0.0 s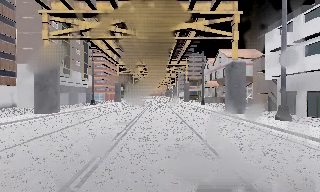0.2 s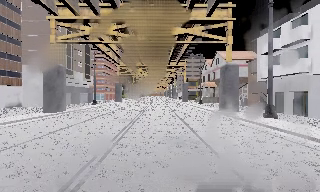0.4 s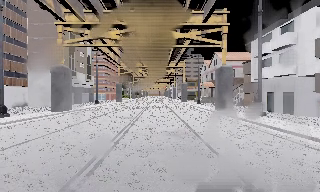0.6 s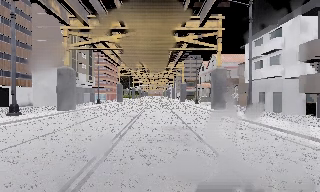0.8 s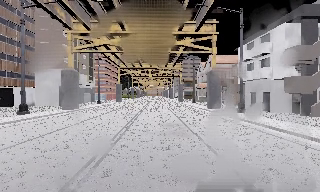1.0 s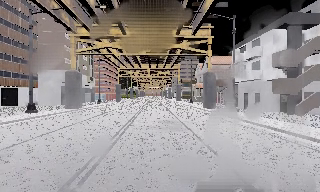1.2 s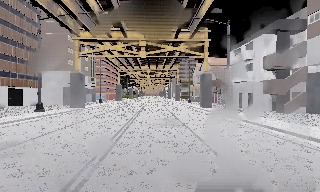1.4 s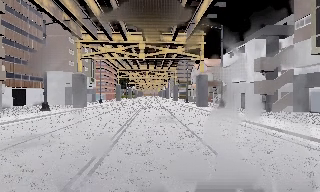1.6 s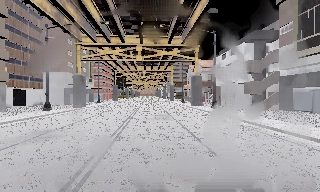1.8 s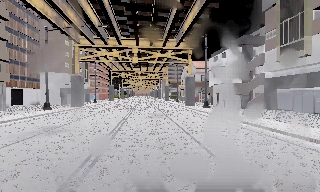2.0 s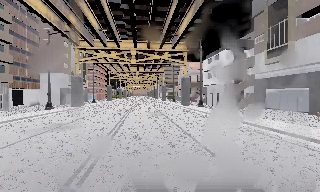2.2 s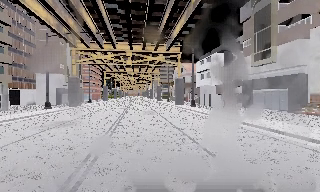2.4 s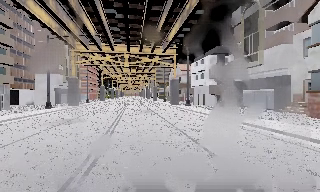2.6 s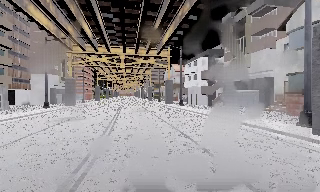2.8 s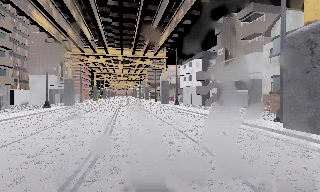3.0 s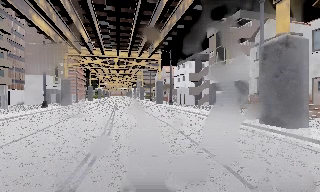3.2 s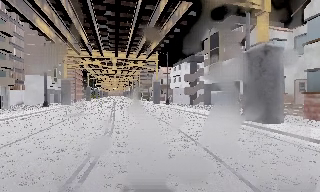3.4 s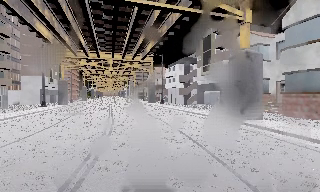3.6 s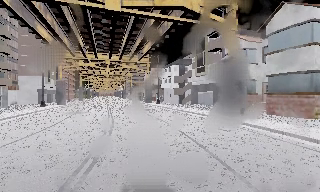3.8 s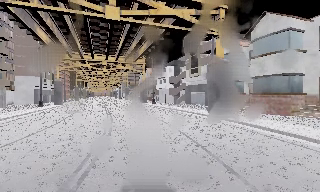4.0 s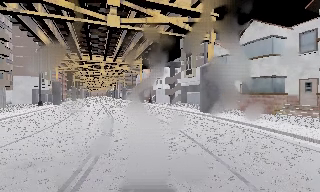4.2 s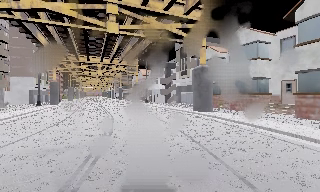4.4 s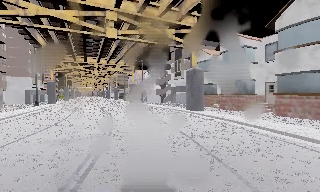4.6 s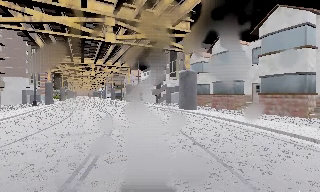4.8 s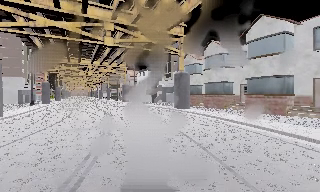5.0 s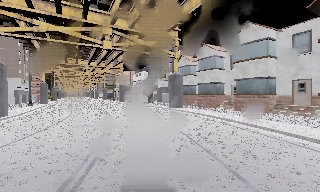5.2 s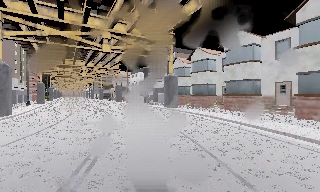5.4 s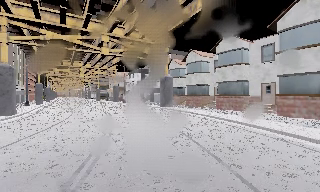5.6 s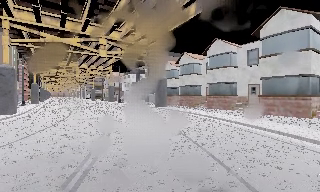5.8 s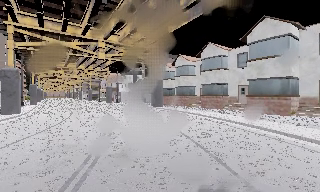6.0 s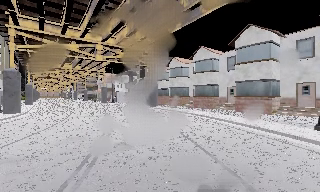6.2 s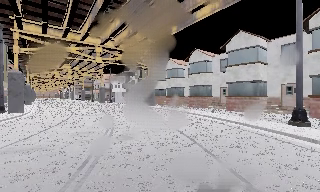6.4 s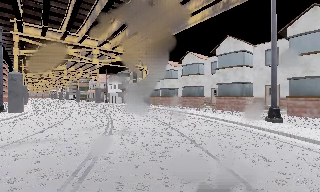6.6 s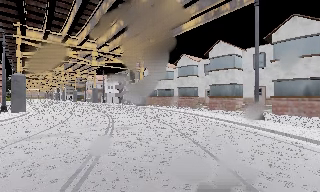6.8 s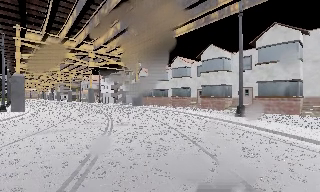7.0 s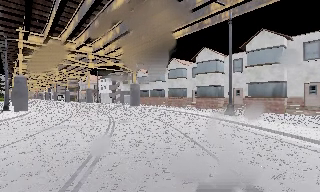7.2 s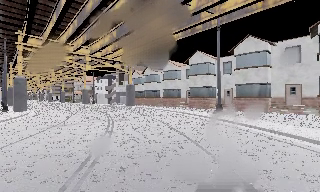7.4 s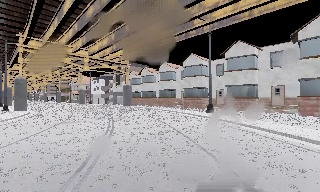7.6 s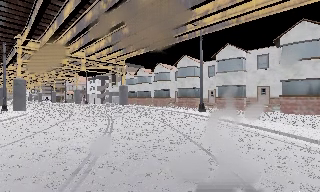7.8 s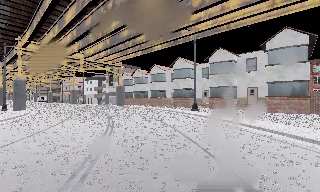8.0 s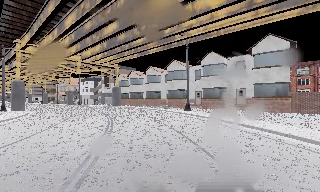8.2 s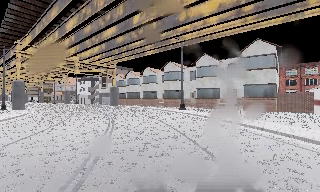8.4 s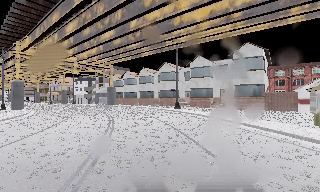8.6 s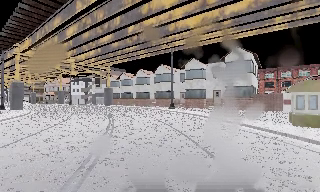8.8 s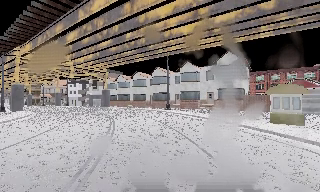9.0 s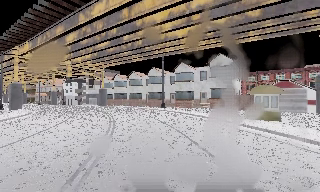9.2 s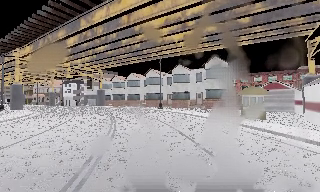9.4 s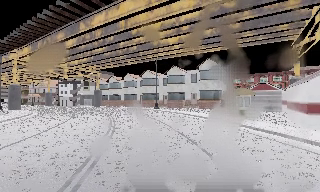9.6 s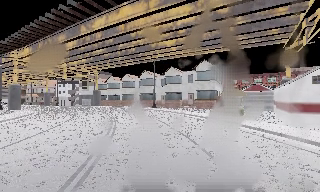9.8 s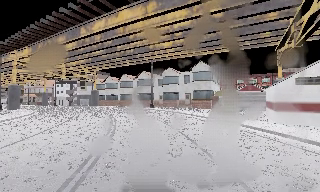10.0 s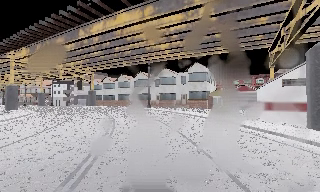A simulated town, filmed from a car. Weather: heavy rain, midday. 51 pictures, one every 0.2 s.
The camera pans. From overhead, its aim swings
clockwise.
The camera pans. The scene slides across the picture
to the left.
0.0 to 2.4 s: The camera travels backward, about 15 m, so what stands in front gets smaller.
2.4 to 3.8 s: The scene slides to the left, as the camera pans about 10 degrees to its right. It travels backward, about 9 m, so what stands in front gets smaller.
3.8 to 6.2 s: The camera pans to its right, which is clockwise from overhead, by about 15 degrees. It travels backward, about 15 m, so what stands in front gets smaller.
6.2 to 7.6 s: The camera pans to its right, which is clockwise from overhead, by about 10 degrees. It travels backward, about 9 m, so what stands in front gets smaller.
7.6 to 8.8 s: The camera travels backward, about 7 m, so what stands in front gets smaller.
8.8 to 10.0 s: The camera travels backward, about 6 m, so what stands in front gets smaller. It loses speed.
The film runs backward here.
